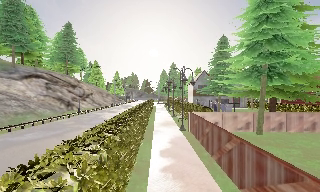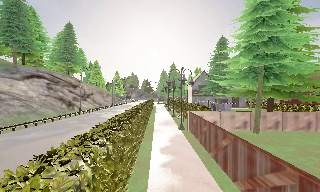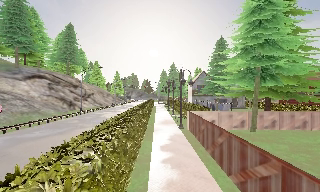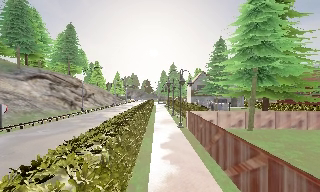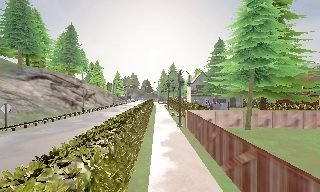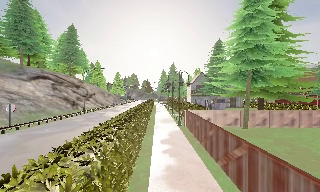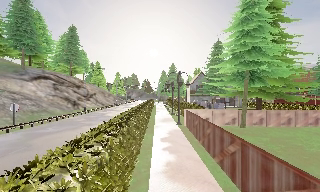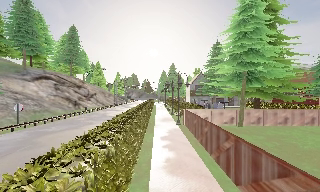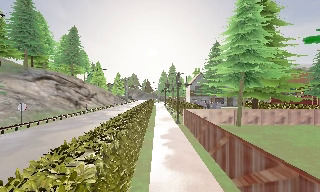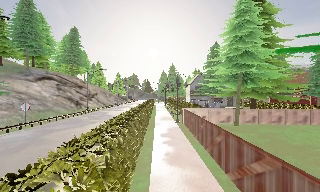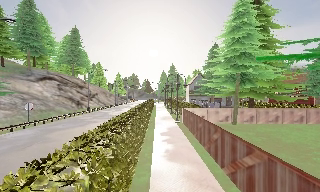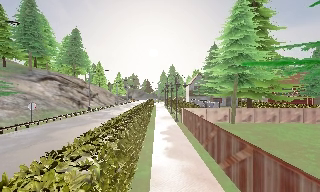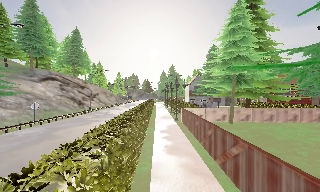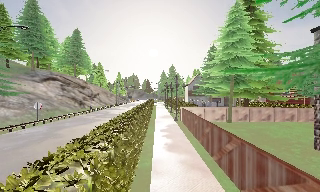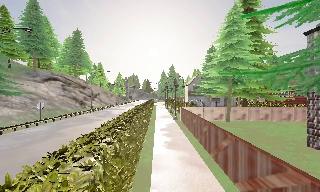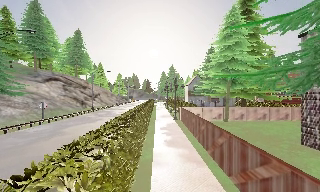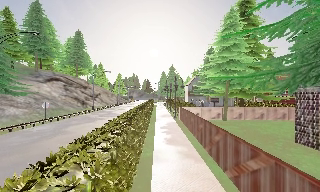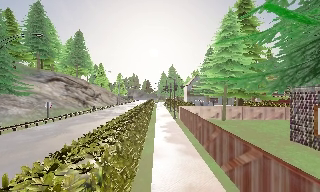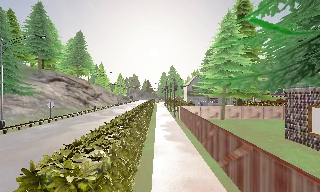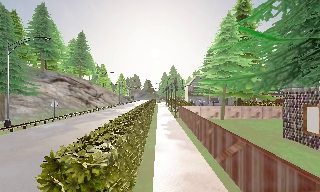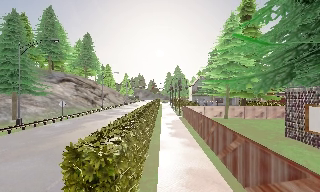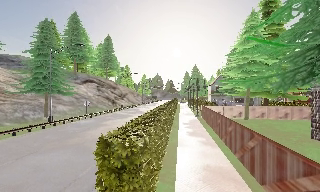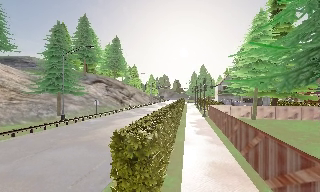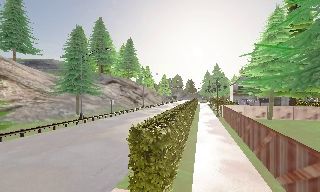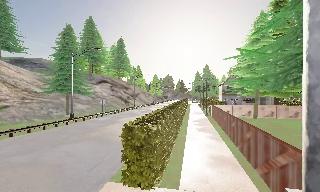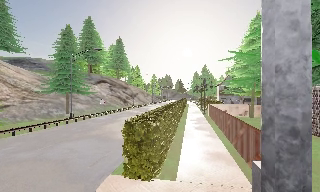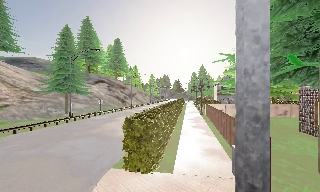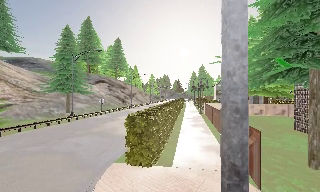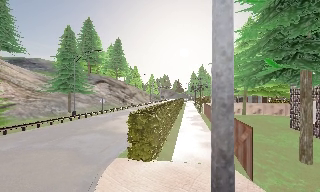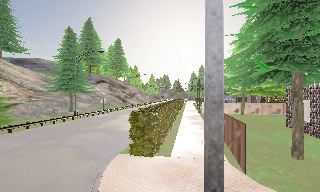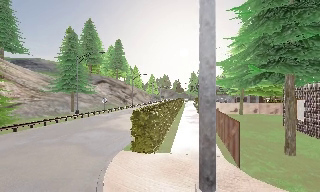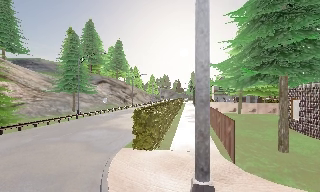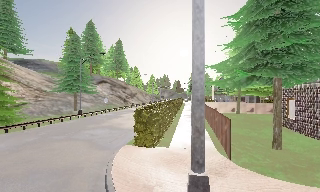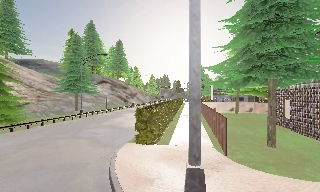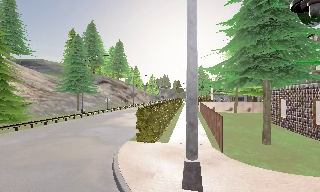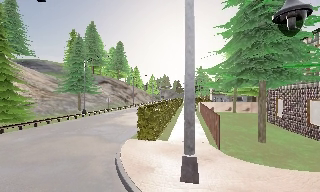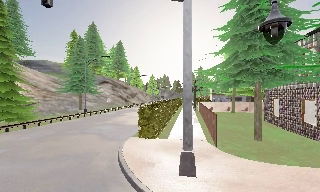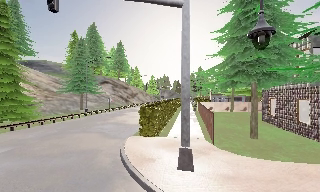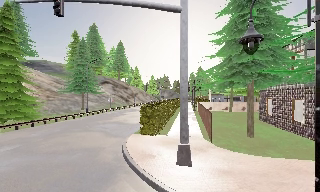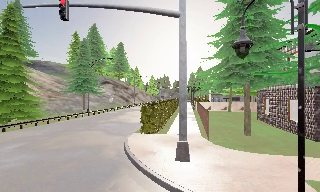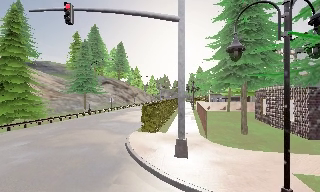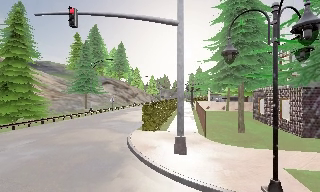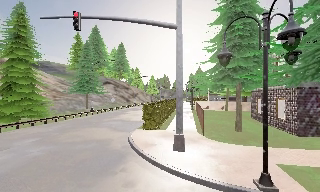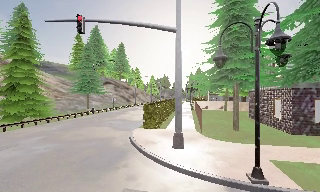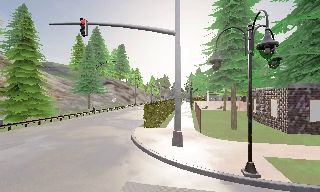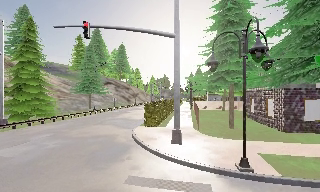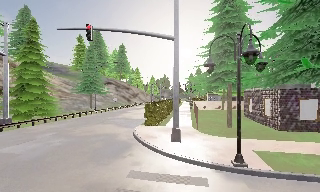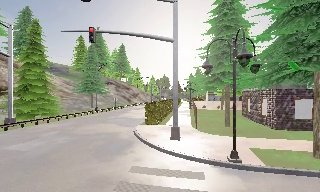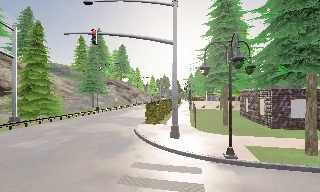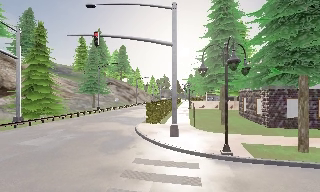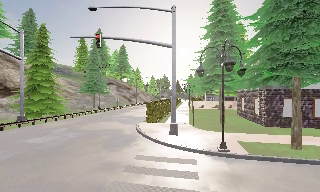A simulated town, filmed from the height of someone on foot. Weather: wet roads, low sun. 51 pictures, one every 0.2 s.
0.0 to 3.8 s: The camera travels backward, about 7 m, so what stands in front gets smaller.
3.8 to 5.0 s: The scene slides to the right, as the camera pans about 10 degrees to its left. It travels backward, about 2 m, so what stands in front gets smaller.
5.0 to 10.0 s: The camera travels backward, about 9 m, so what stands in front gets smaller.
The film runs backward here.
